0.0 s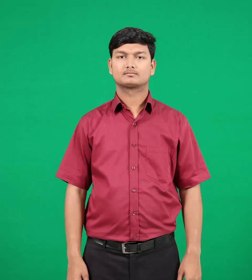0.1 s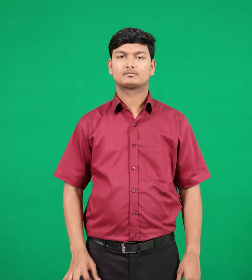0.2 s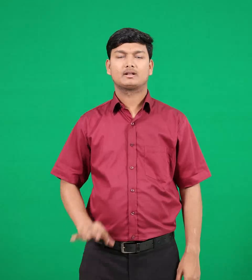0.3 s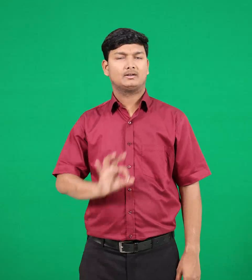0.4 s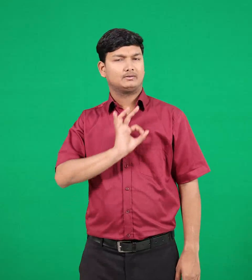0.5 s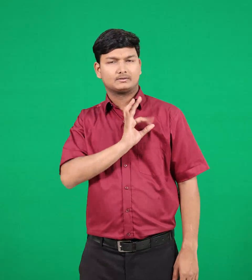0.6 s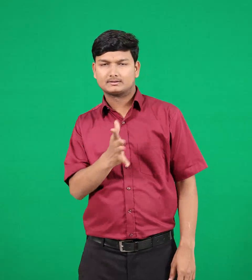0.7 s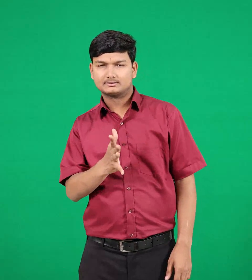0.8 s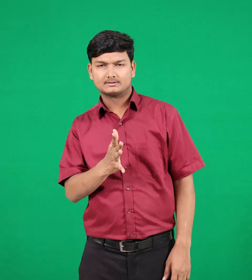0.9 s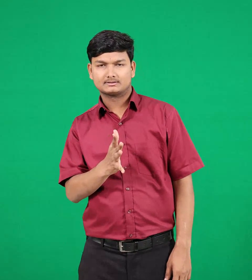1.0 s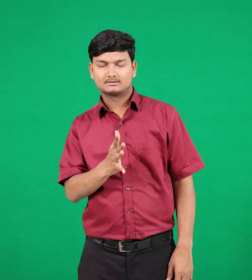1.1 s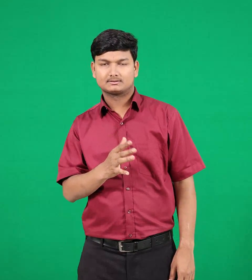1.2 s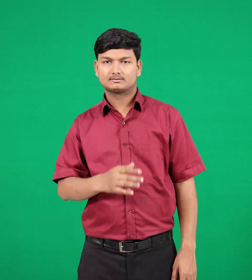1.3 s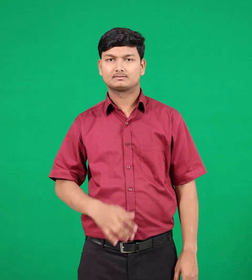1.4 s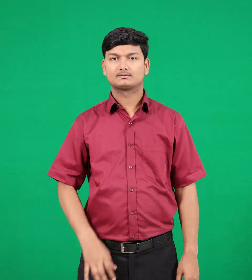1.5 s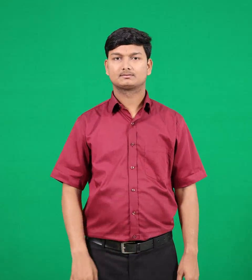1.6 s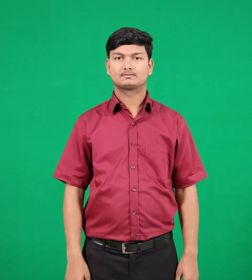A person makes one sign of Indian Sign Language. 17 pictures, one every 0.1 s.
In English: unlike
